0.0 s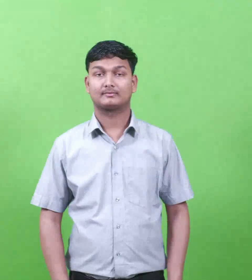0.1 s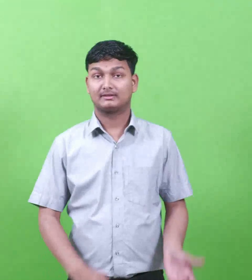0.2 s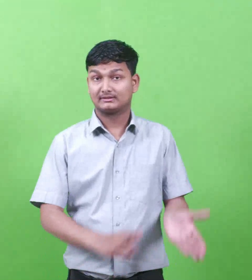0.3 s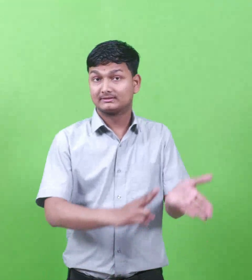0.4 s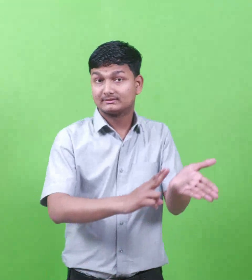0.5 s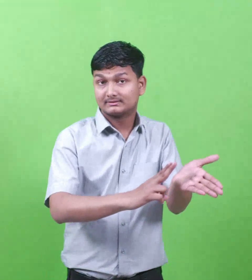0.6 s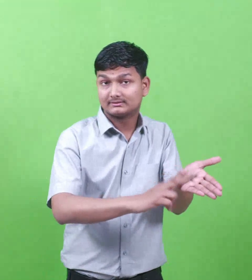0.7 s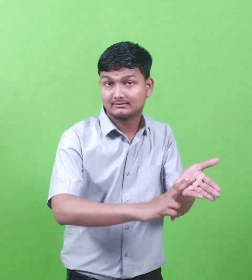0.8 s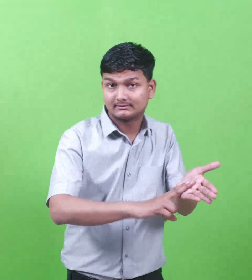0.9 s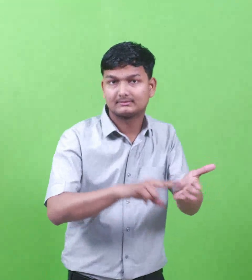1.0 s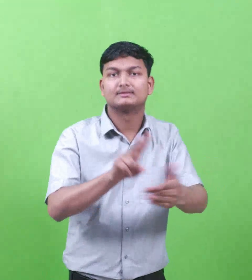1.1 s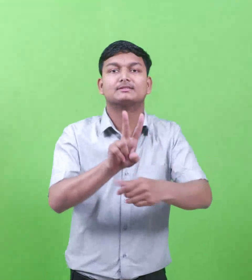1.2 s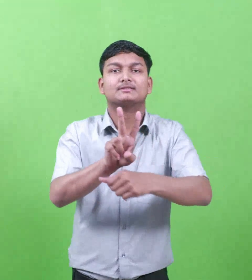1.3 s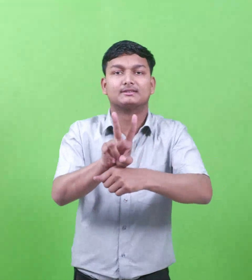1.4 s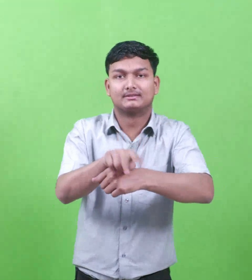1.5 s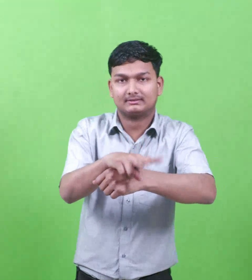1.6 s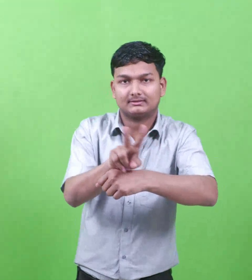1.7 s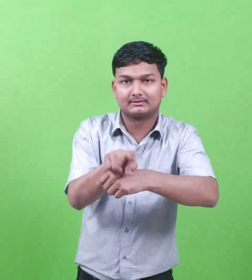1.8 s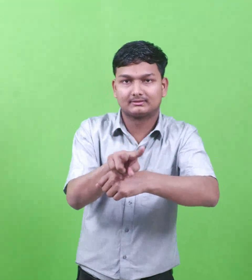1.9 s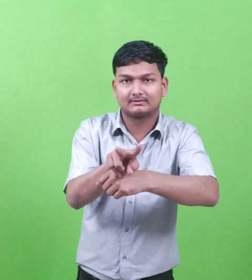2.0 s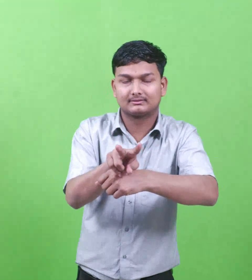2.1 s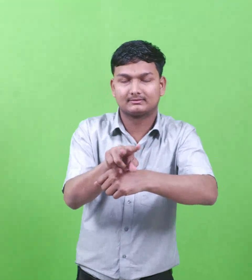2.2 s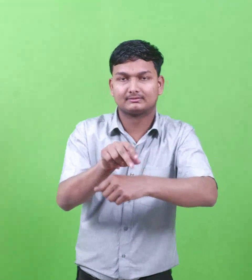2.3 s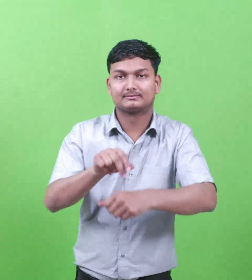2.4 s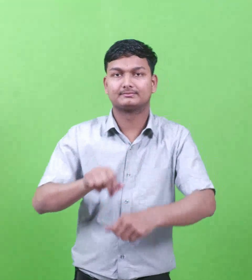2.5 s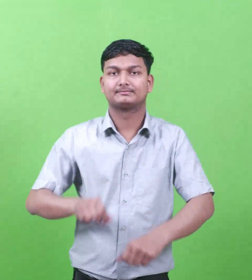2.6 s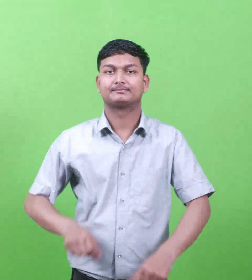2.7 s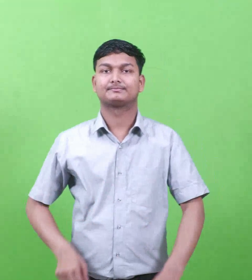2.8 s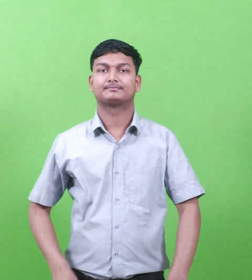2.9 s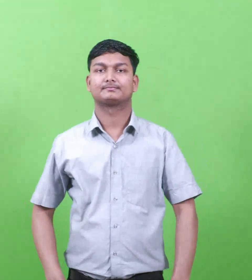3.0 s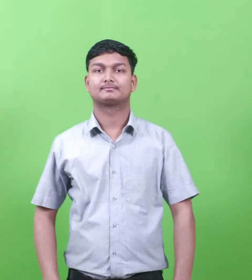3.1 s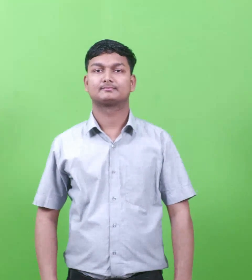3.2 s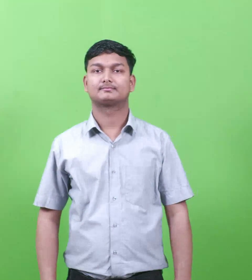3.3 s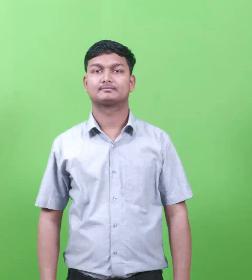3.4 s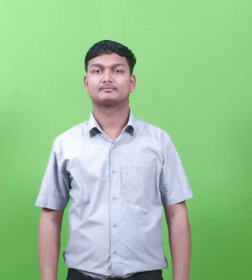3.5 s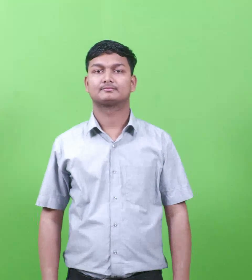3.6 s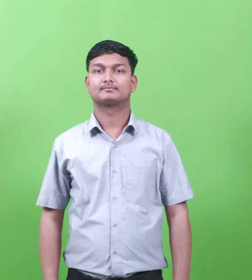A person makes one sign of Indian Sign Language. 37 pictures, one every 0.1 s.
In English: nod
